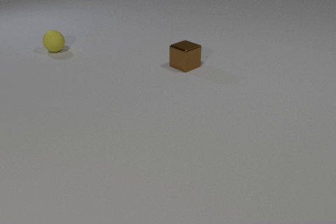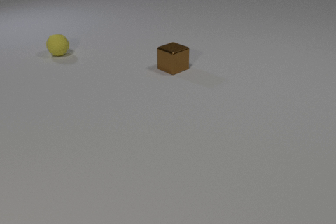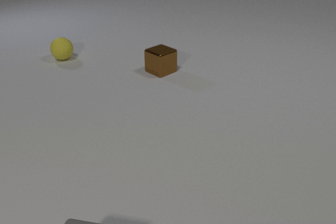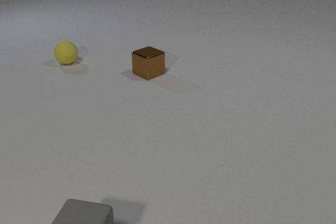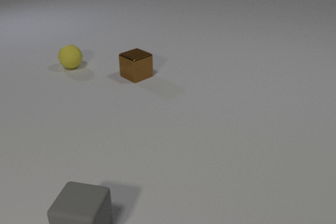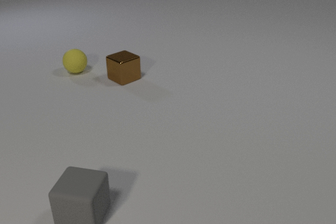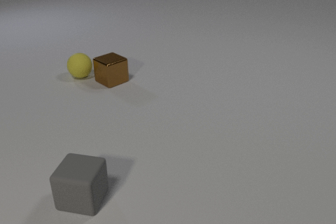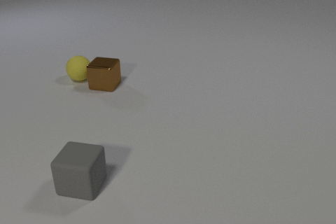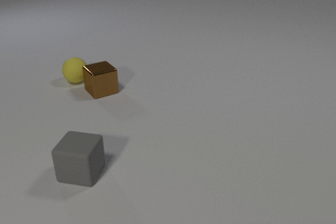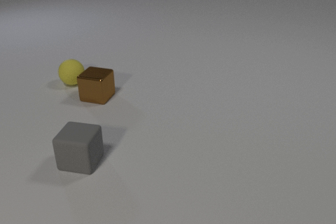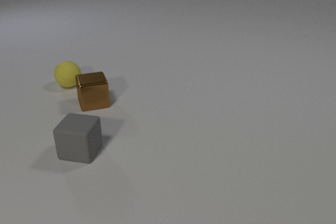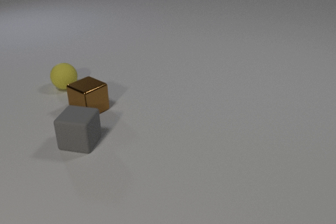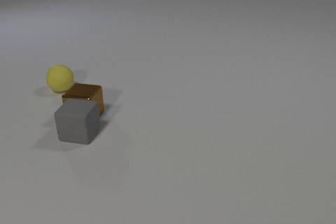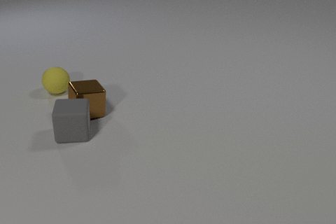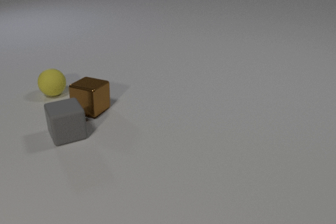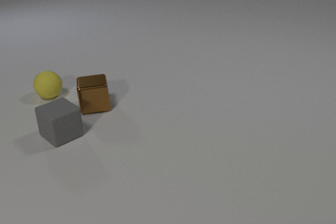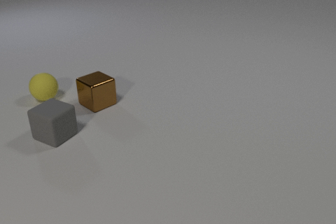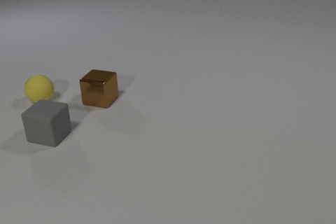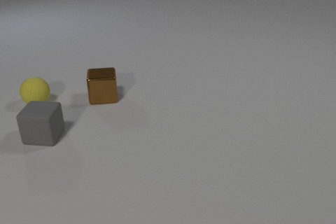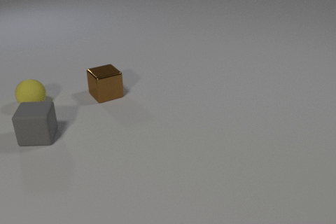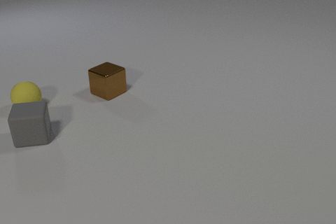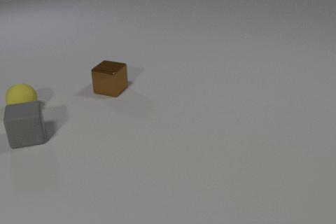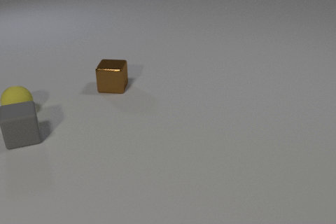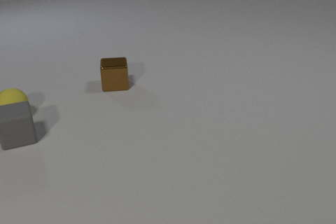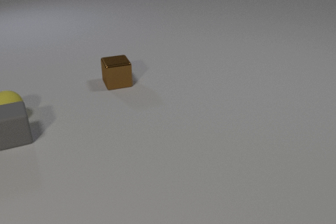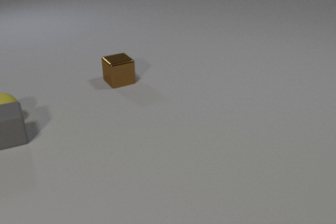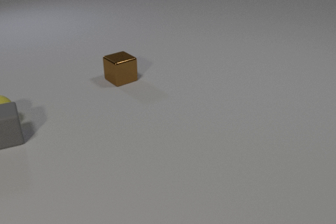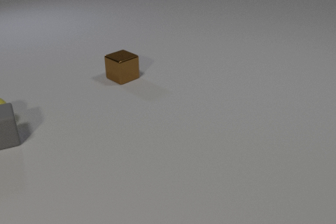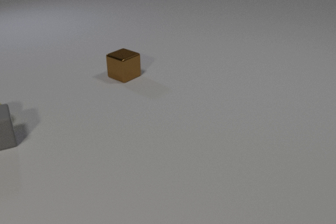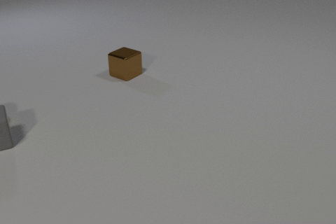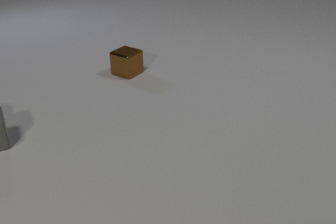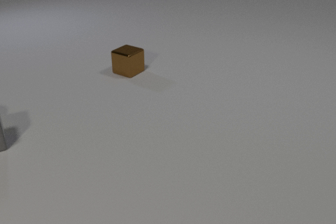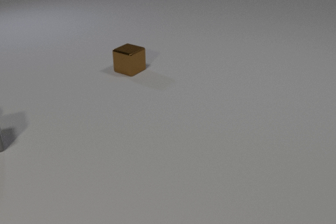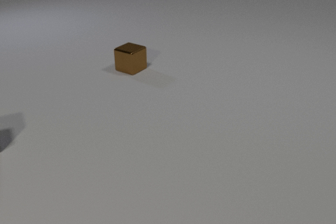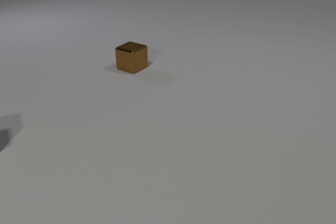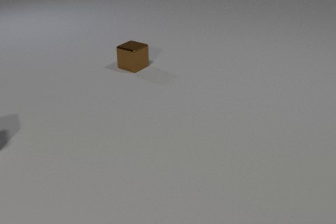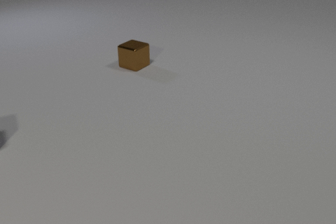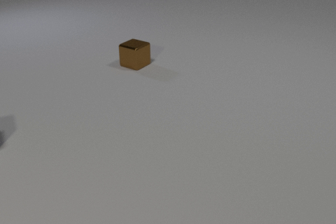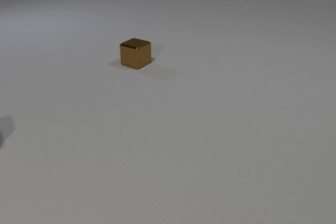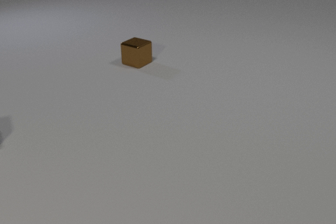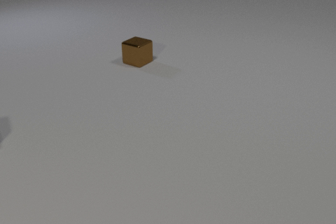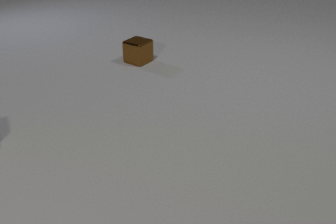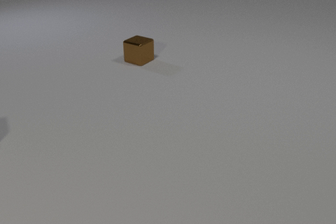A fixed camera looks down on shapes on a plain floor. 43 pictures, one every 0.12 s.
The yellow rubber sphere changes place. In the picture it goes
toward the camera.
The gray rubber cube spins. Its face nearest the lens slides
to the right.
0.00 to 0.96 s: The yellow rubber sphere rolls toward the camera. The brown metal cube slides to the left and toward the camera. The gray rubber cube comes in at the bottom edge, slides away from the camera. The yellow rubber sphere and the brown metal cube collide.
0.96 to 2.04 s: The yellow rubber sphere rolls toward the camera and to the left. The brown metal cube slides toward the camera. The gray rubber cube slides away from the camera and to the left, spins so that its near face slides to the right, counterclockwise seen from above. The brown metal cube and the gray rubber cube collide.
2.04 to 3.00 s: The yellow rubber sphere rolls to the left and toward the camera. The brown metal cube slides away from the camera and to the right. The gray rubber cube slides to the left, spins so that its near face slides to the right, counterclockwise seen from above.
3.00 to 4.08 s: The yellow rubber sphere rolls to the left, leaves at the left edge. The brown metal cube slides away from the camera and to the right. The gray rubber cube slides to the left, leaves at the left edge. The yellow rubber sphere and the gray rubber cube collide.
4.08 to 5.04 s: The brown metal cube slides away from the camera.
What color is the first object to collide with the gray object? brown.
How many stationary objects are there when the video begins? 0.
What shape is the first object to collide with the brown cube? sphere.
